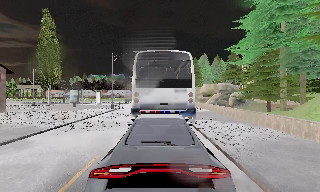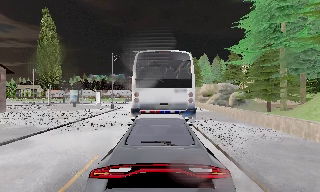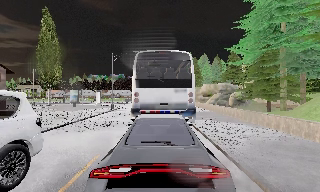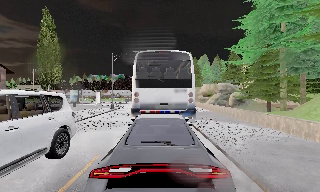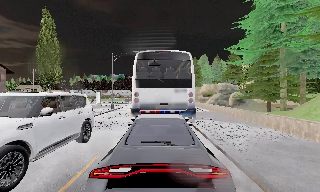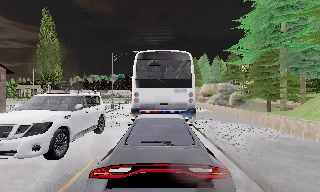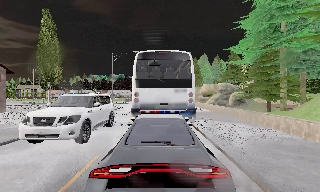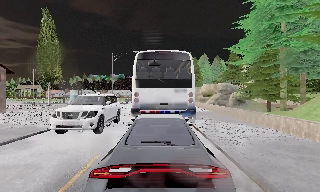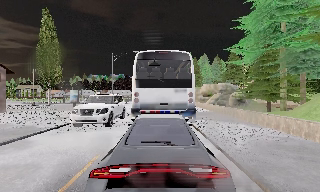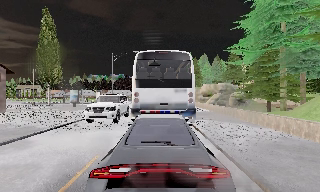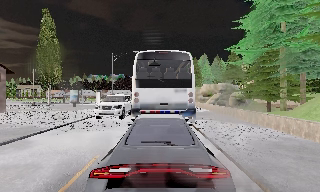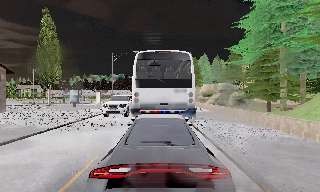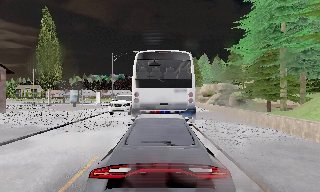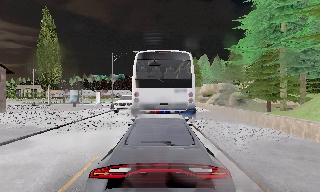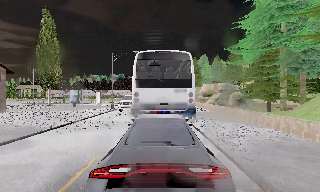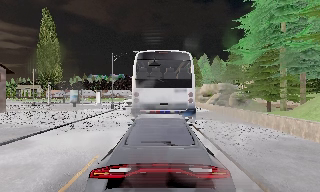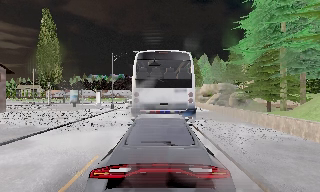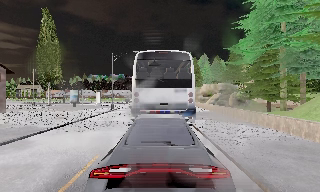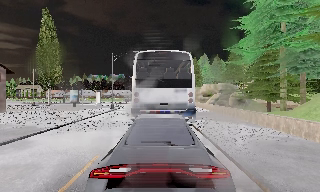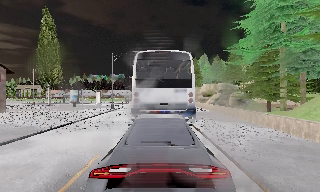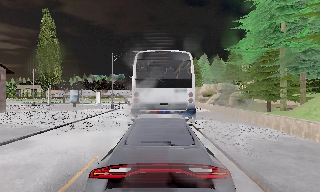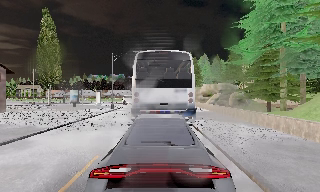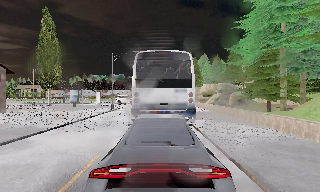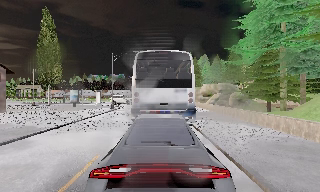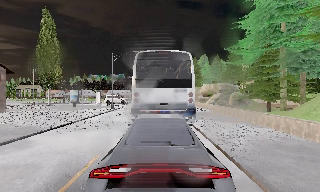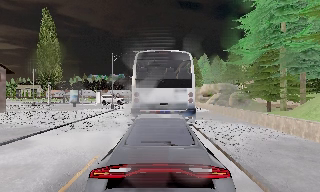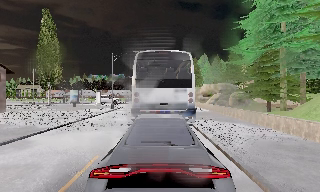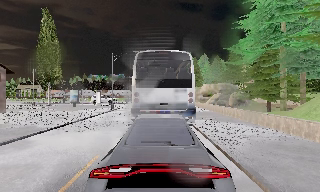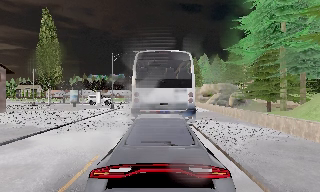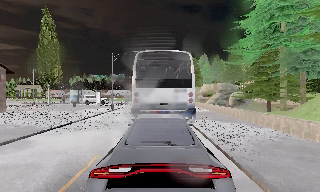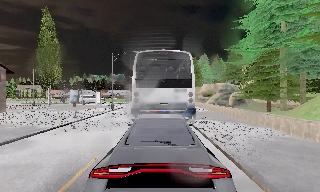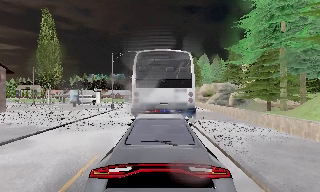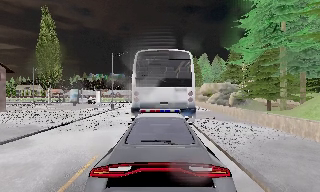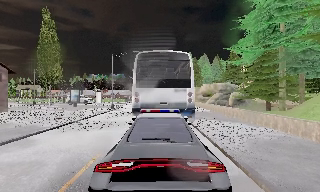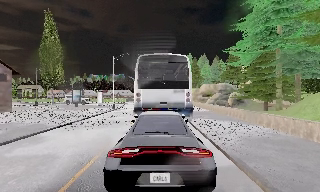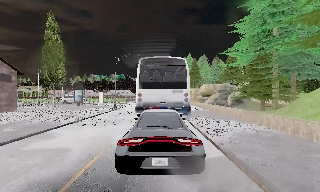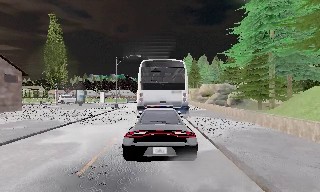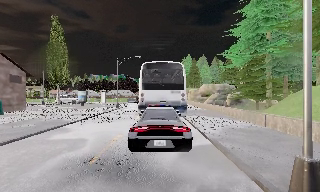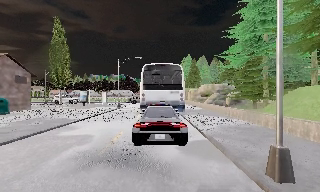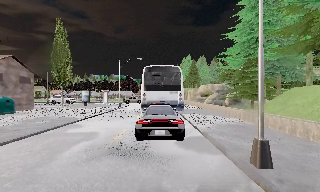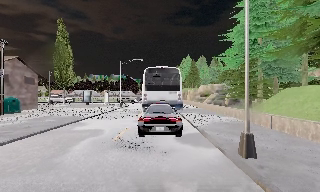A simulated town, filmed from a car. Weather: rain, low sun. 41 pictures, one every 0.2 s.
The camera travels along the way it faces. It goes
backward.
0.0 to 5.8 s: The camera keeps its place and its aim.
5.8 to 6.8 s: The camera travels backward, about 0.5 m, so what stands in front gets smaller. It gains speed.
6.8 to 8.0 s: The camera travels backward, about 4 m, so what stands in front gets smaller.
The film runs backward here.
